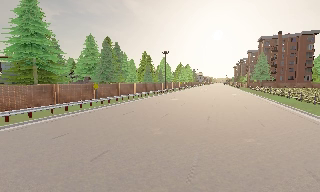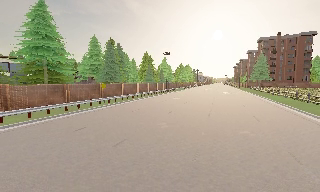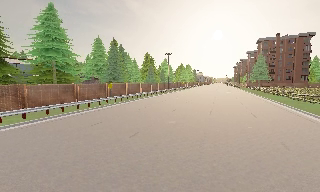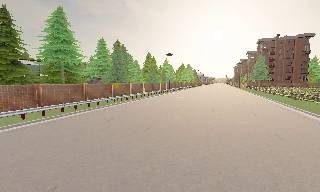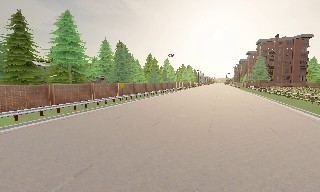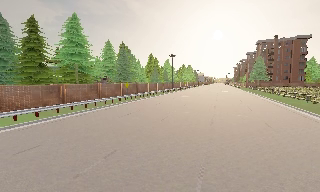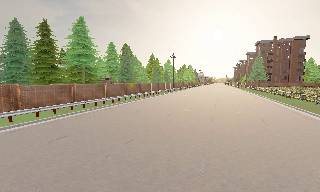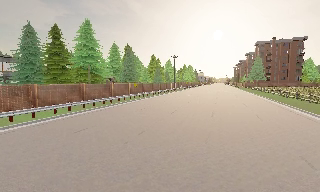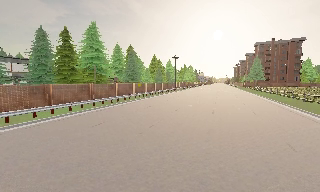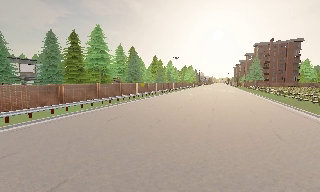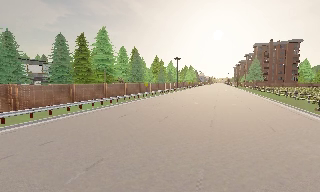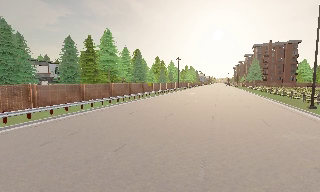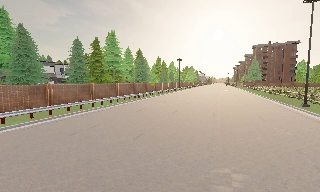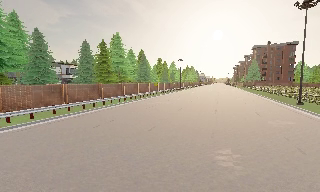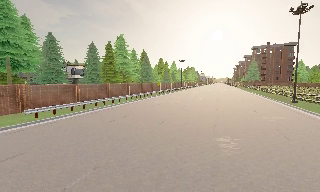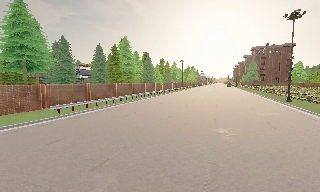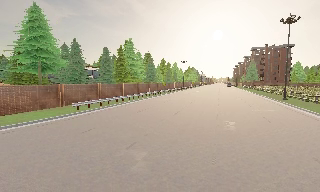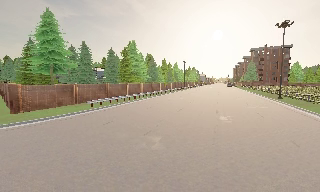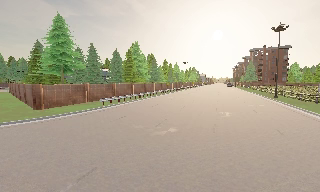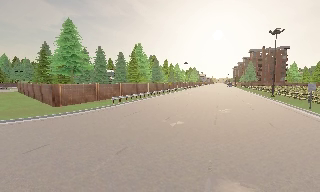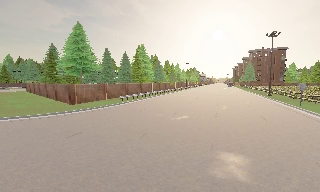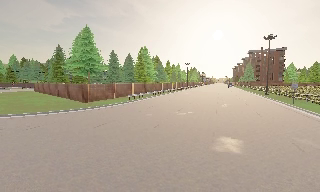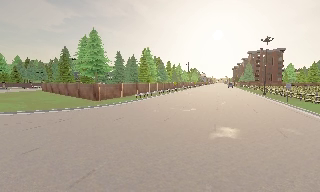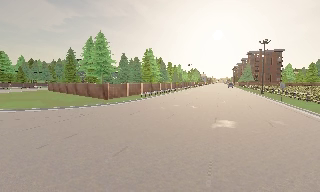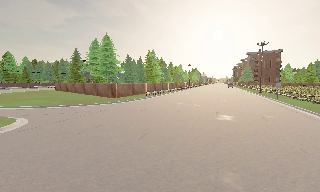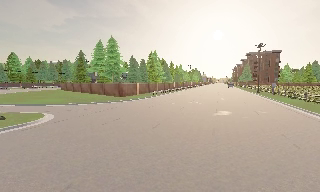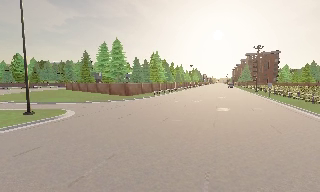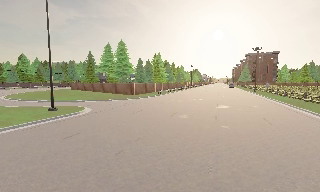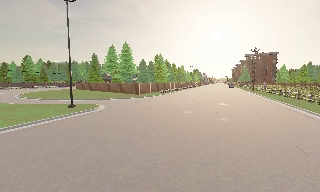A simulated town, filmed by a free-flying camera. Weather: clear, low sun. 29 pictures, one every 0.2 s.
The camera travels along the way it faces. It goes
backward.
0.0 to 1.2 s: The camera travels backward and to its left, about 8 m, so what stands in front gets smaller.
1.2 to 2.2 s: The camera travels backward, about 7 m, so what stands in front gets smaller.
2.2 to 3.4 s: The camera travels backward and to its left, about 10 m, so what stands in front gets smaller.
3.4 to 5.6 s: The camera travels backward, about 20 m, so what stands in front gets smaller.
The film runs backward here.
